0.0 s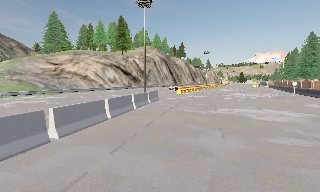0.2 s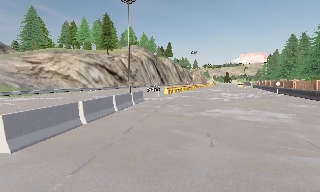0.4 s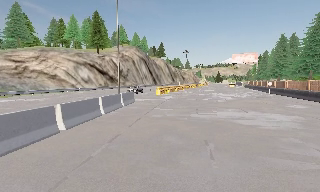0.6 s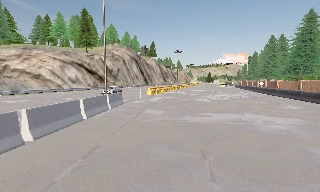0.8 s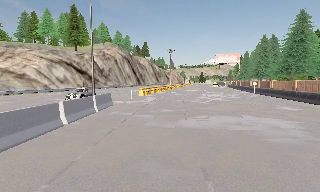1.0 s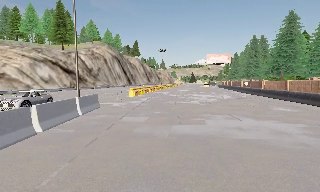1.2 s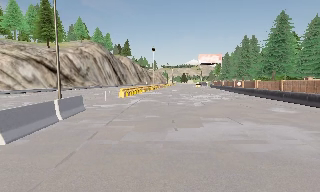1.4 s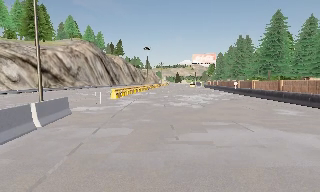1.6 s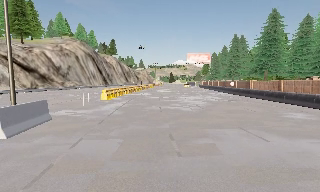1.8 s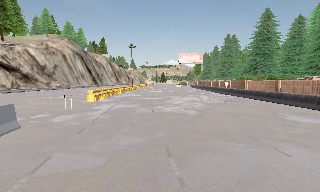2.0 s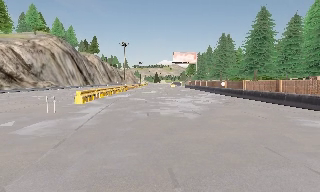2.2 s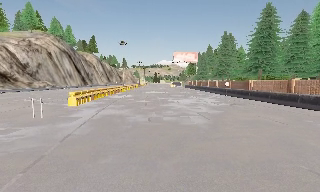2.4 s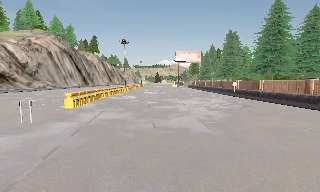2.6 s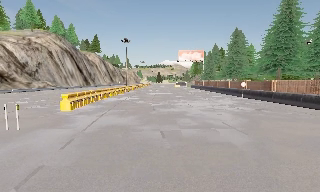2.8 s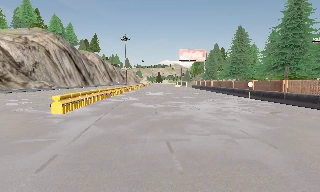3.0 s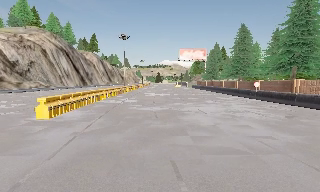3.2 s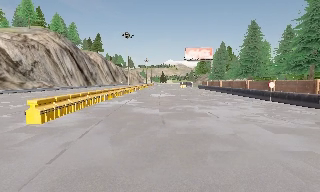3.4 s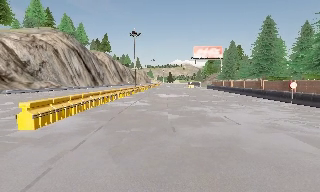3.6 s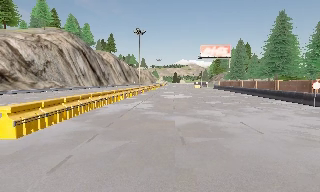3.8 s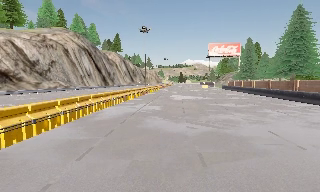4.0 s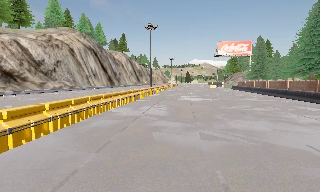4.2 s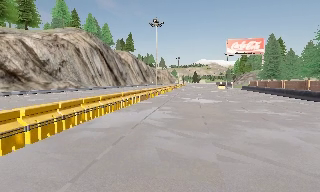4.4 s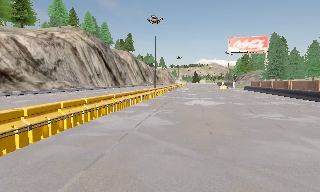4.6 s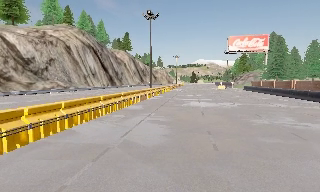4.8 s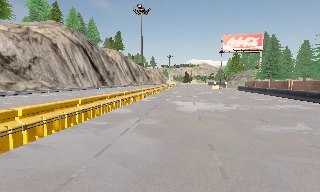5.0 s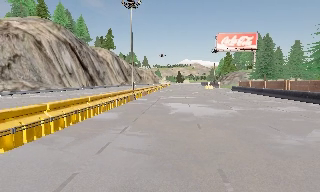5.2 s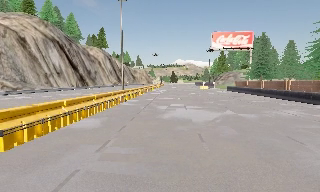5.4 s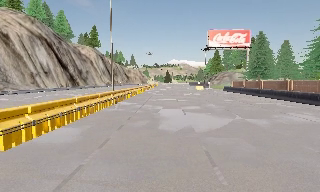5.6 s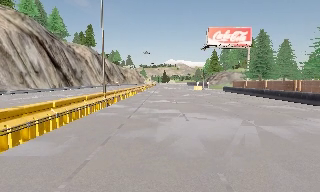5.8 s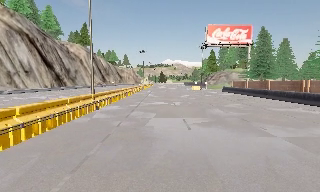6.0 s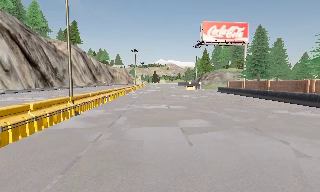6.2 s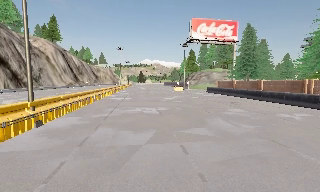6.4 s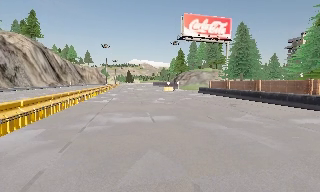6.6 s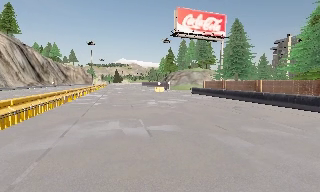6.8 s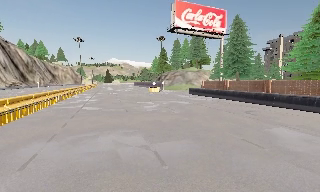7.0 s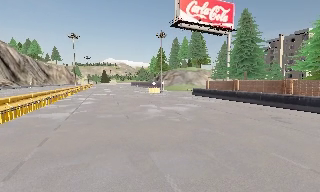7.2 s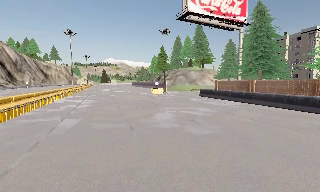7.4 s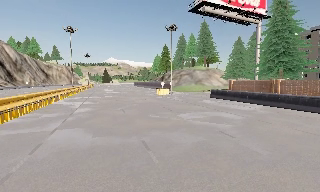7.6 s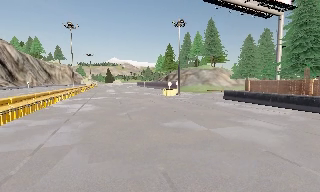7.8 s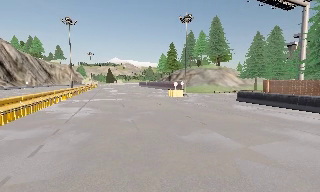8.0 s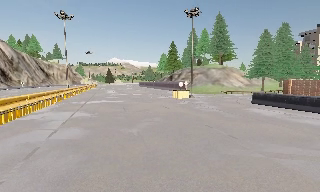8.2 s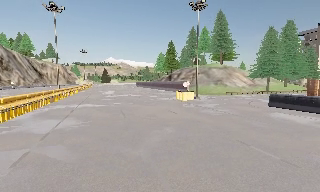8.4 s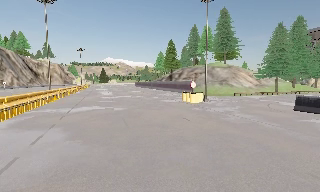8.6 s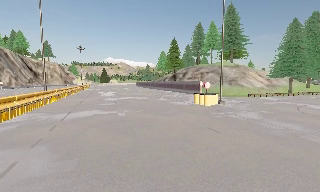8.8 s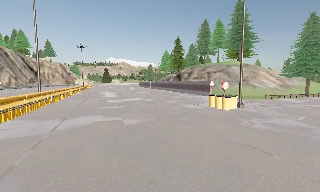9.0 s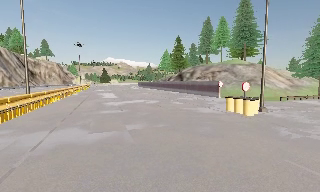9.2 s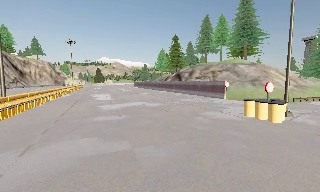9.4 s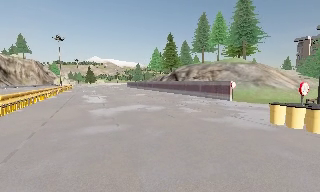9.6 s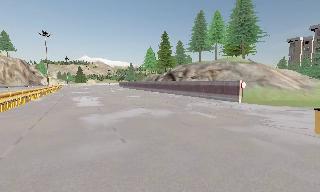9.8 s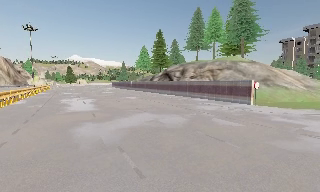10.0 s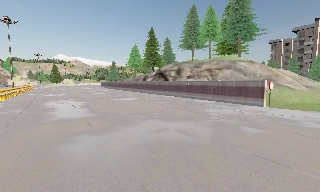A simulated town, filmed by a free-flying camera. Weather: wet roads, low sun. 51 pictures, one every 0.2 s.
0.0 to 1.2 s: The camera swings to its right by about 20 degrees, and the scene slides to the left. It travels forward, about 6 m, so what stands in front looms larger.
1.2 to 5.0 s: The camera travels forward, about 25 m, so what stands in front looms larger.
5.0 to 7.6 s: The camera pans to its right, which is clockwise from overhead, by about 25 degrees. It travels forward, about 25 m, so what stands in front looms larger.
7.6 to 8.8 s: The camera travels forward, about 13 m, so what stands in front looms larger.
8.8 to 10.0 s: The camera pans to its right, which is clockwise from overhead, by about 15 degrees. It travels forward and to its left, about 14 m, so what stands in front looms larger.
The film runs forward here.
